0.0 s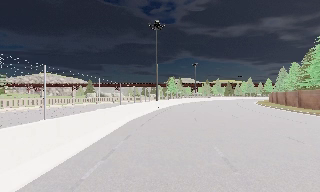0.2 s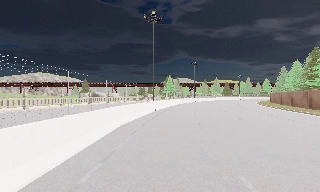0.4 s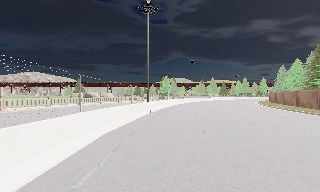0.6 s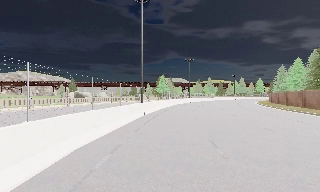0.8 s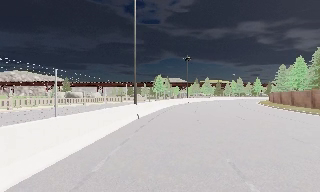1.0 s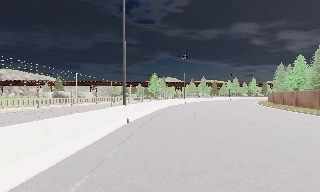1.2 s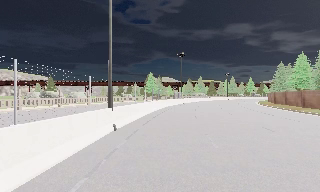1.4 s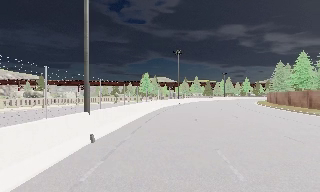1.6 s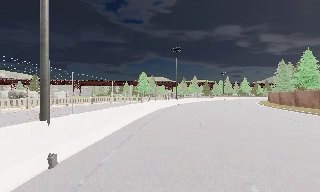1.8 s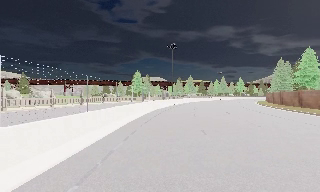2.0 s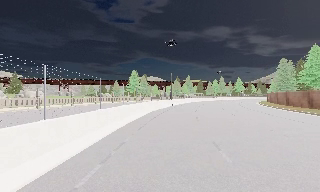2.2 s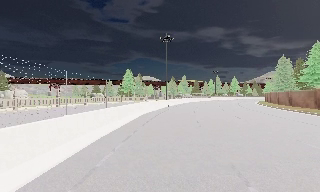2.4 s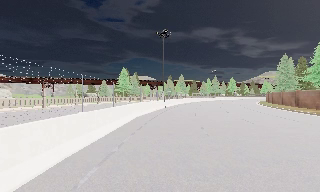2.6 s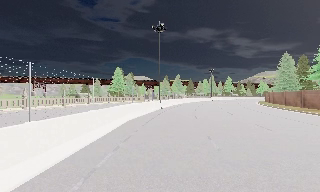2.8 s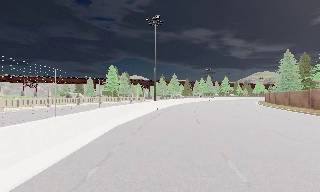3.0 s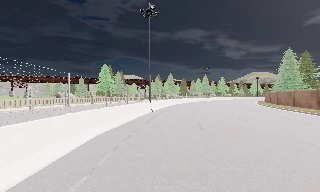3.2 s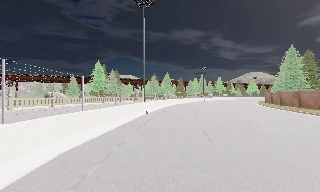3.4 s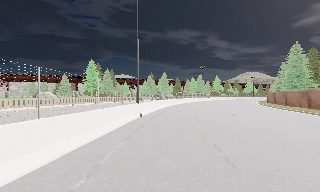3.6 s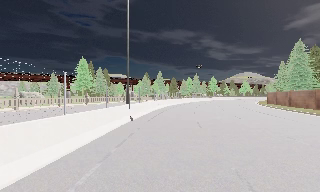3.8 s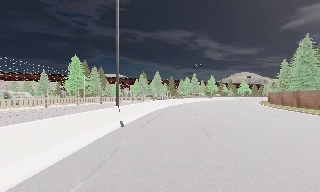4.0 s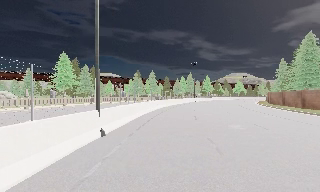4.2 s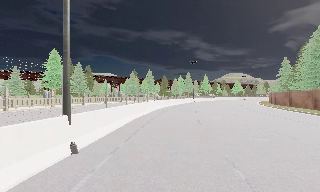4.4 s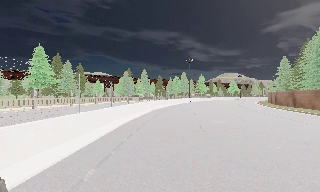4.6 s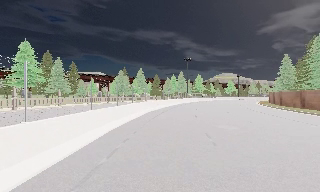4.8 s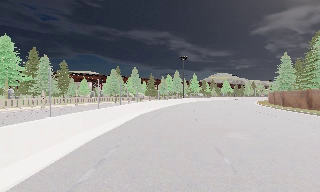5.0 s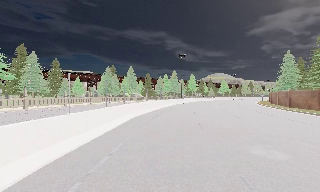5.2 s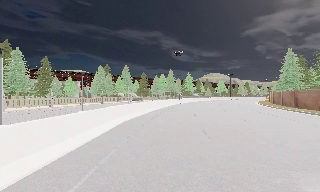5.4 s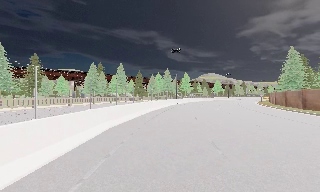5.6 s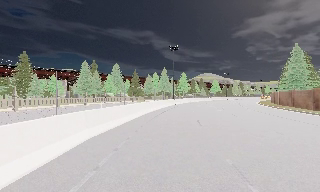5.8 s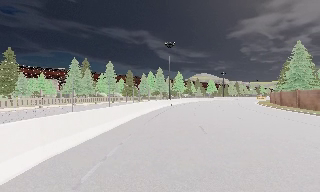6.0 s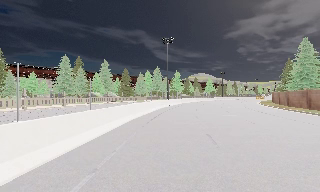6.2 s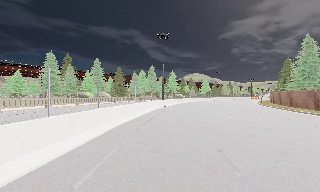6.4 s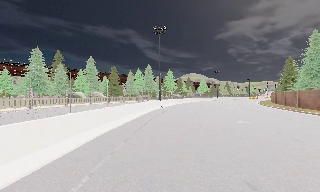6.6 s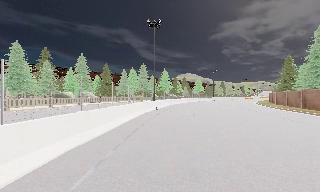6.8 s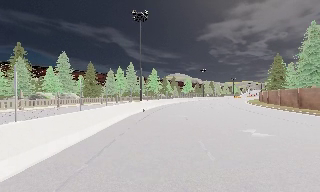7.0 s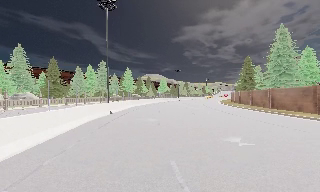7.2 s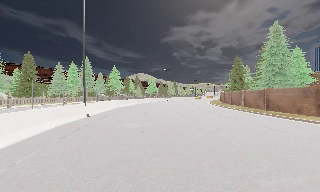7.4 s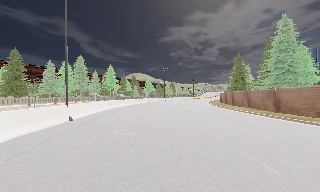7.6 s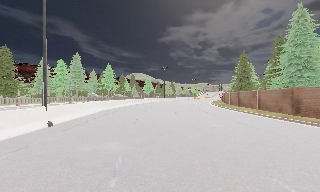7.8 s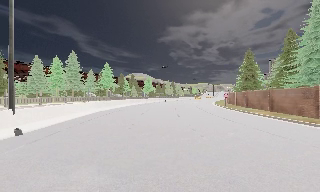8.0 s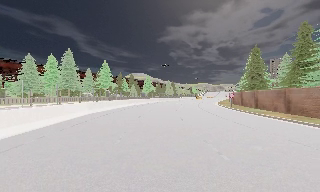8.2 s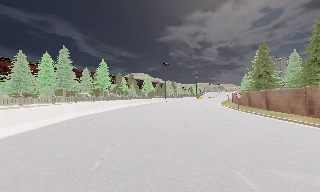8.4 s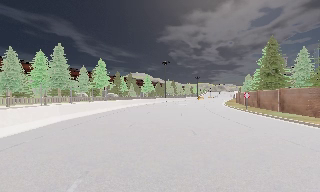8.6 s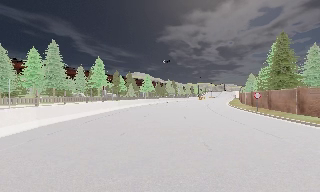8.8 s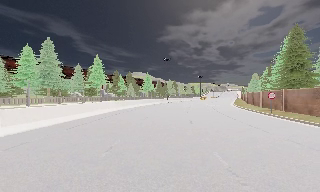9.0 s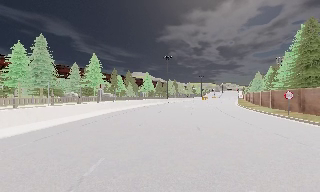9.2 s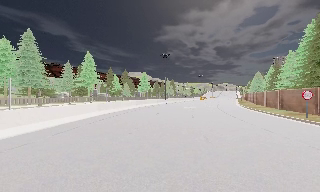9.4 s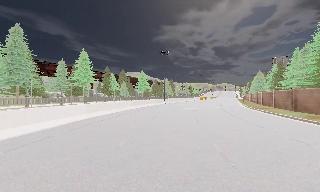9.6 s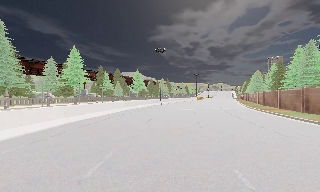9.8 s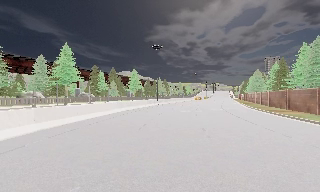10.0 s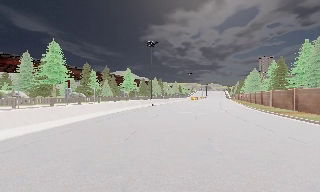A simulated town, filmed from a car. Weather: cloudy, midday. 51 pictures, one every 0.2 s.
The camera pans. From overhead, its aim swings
clockwise.
The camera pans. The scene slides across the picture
to the left.
0.0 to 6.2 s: The camera swings to its right by about 40 degrees, and the scene slides to the left. It travels forward, about 65 m.
6.2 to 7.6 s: The camera pans to its right, which is clockwise from overhead, by about 20 degrees. It travels forward, about 15 m, so what stands in front looms larger.
7.6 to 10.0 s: The camera travels forward, about 25 m, so what stands in front looms larger.
The film runs forward here.
